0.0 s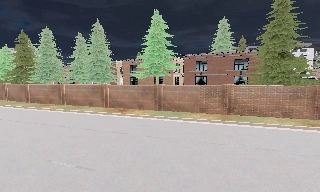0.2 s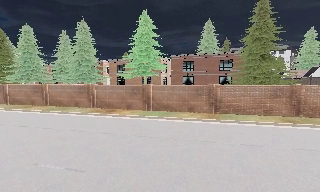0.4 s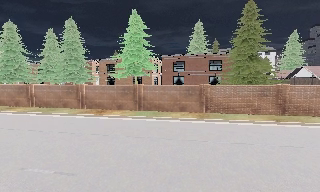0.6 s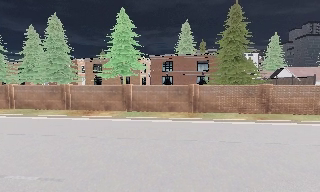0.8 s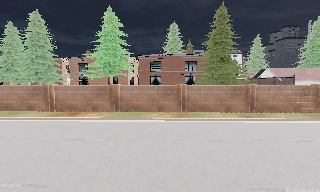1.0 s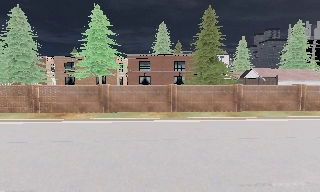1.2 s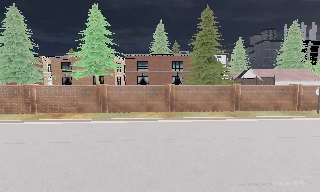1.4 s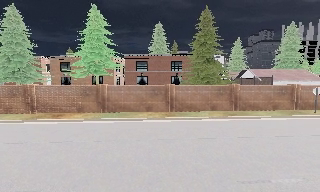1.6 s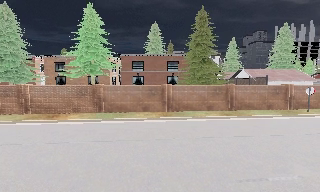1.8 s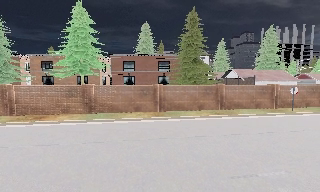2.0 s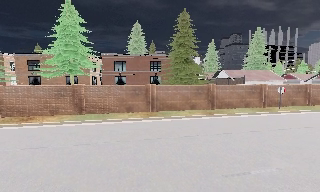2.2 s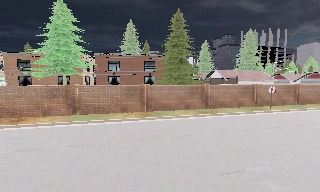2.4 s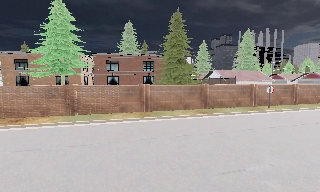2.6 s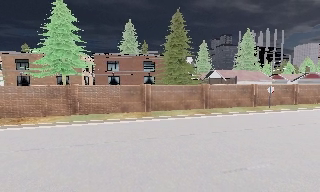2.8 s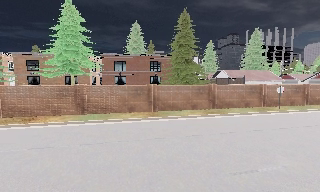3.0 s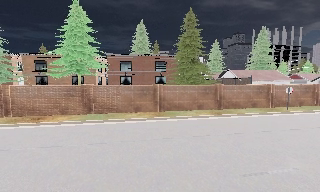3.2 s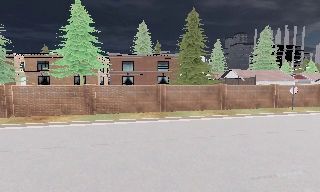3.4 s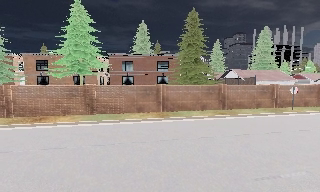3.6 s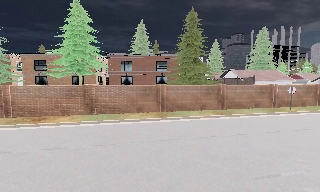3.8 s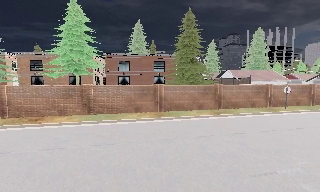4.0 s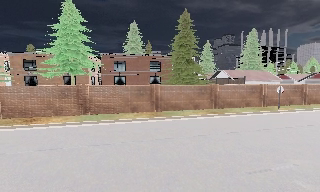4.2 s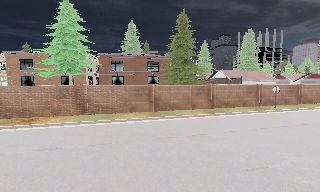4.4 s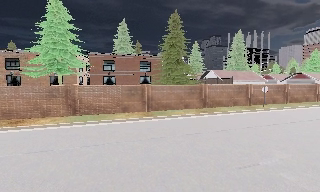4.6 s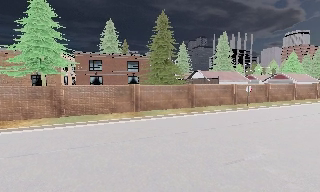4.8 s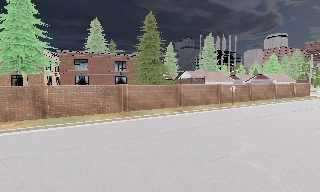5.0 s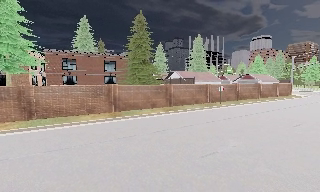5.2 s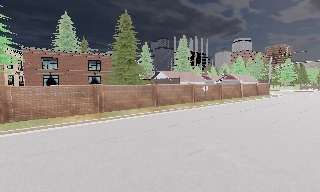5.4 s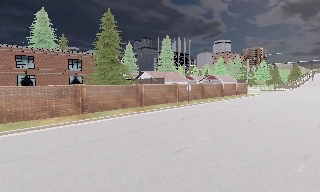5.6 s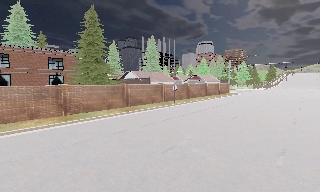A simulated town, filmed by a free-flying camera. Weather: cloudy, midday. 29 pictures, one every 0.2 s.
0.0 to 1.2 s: The camera swings to its right by about 20 degrees, and the scene slides to the left. It travels to its left, about 0.5 m.
1.2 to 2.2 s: The scene slides to the left, as the camera pans about 10 degrees to its right.
2.2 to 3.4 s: The camera travels to its left, about 0.5 m, so close, fixed things drift to the right.
3.4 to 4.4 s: The camera shifts only a little, or ends up much as it began.
4.4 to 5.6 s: The camera pans to its right, which is clockwise from overhead, by about 30 degrees.
The film runs forward here.
